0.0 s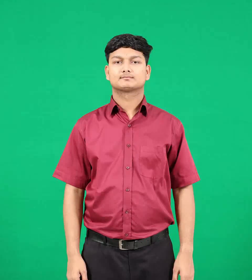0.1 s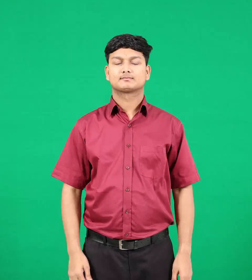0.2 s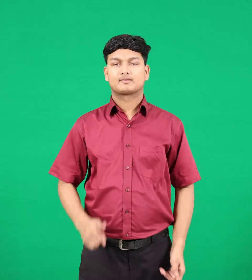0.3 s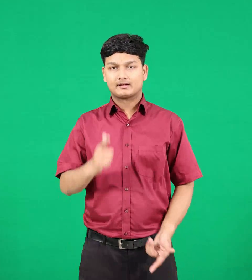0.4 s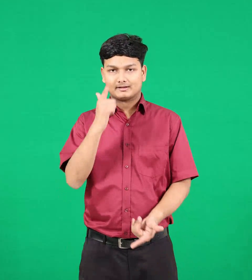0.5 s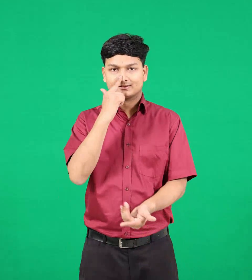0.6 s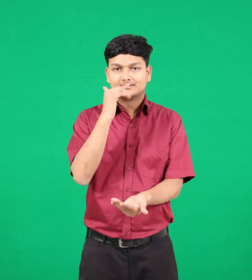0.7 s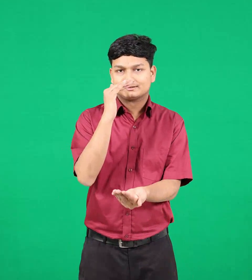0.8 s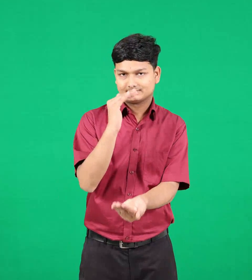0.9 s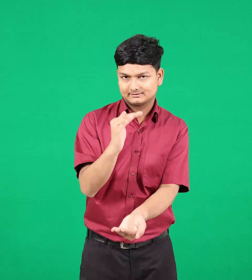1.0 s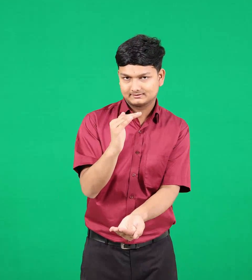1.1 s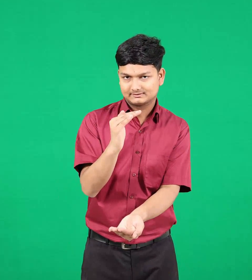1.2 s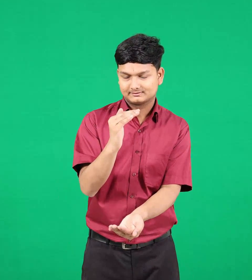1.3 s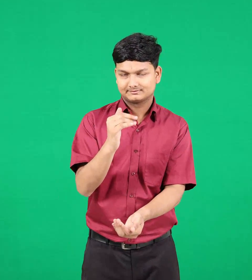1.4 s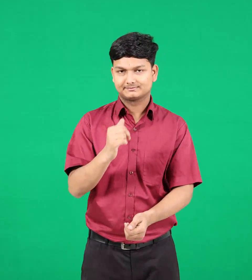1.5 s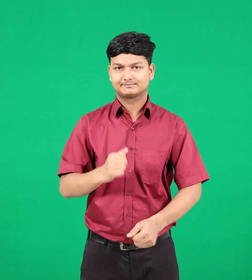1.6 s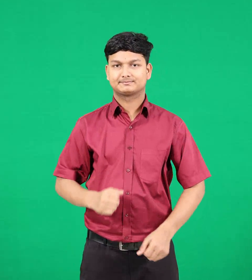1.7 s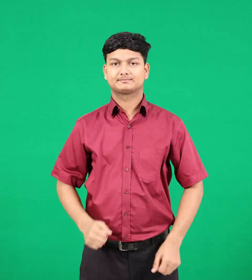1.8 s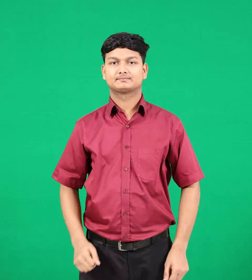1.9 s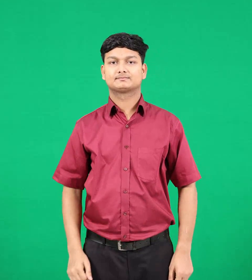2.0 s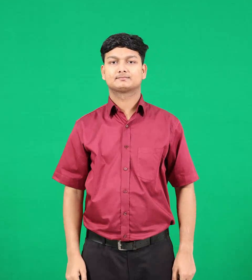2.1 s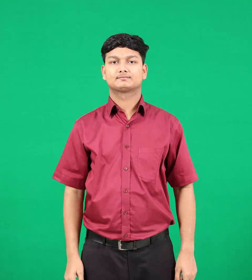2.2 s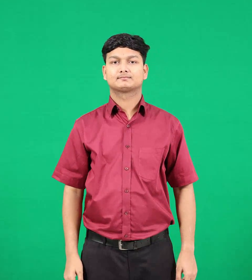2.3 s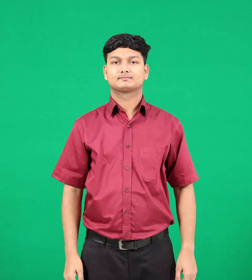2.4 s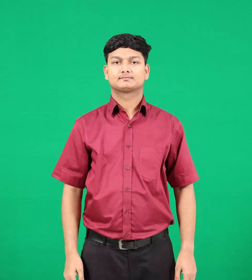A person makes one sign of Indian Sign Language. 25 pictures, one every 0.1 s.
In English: daughter
